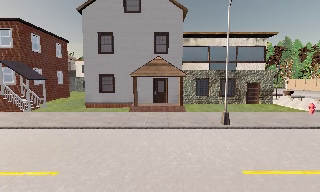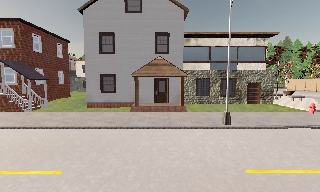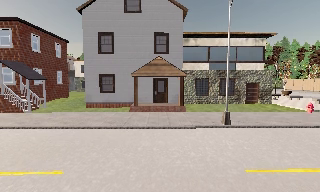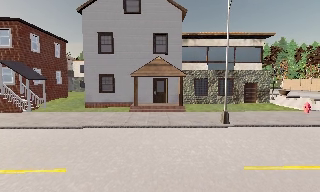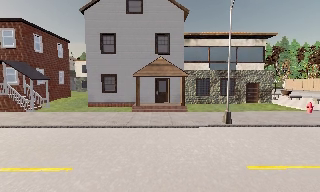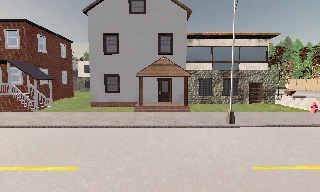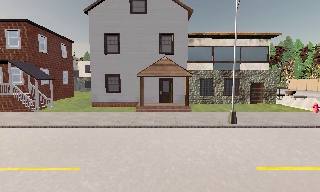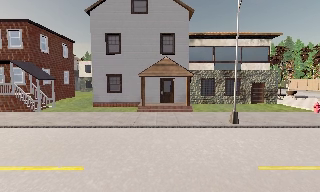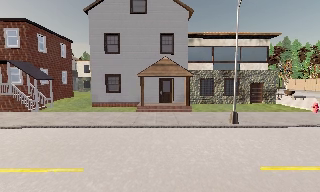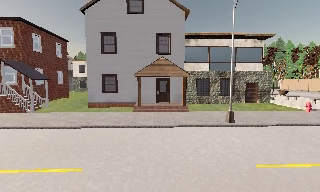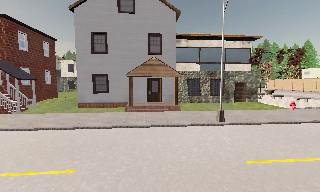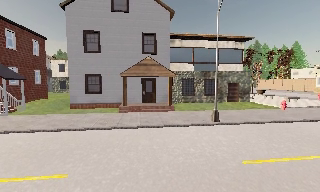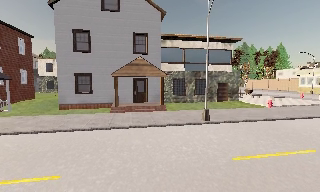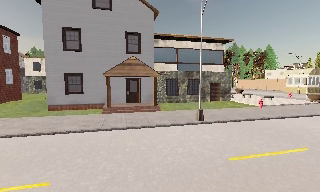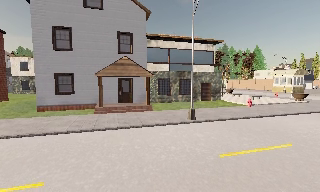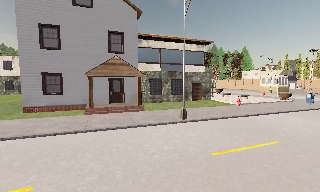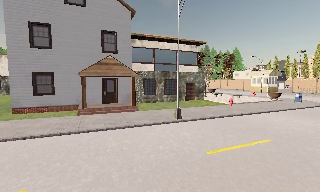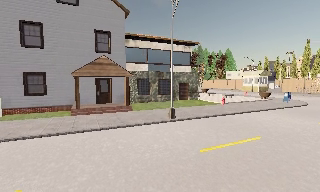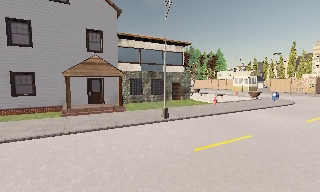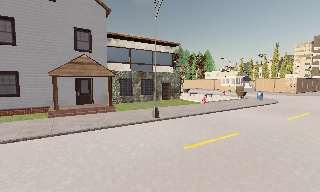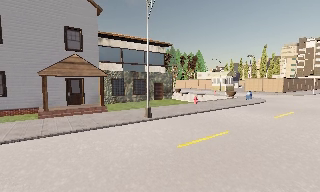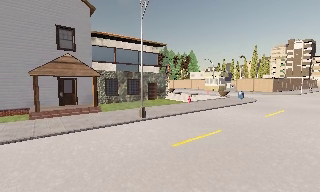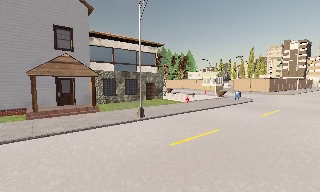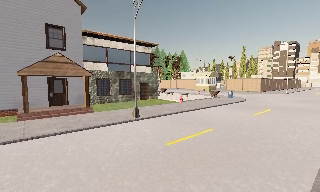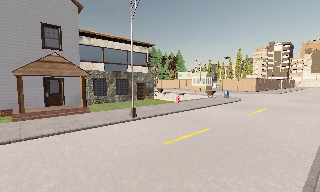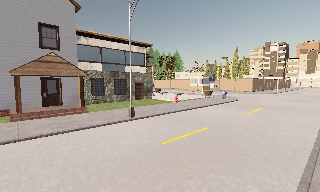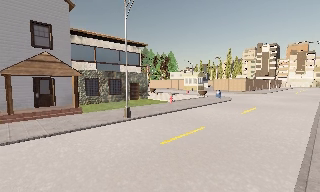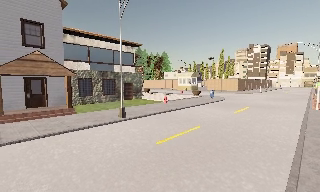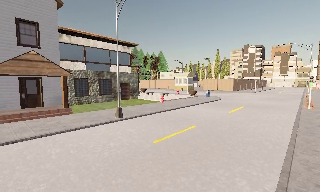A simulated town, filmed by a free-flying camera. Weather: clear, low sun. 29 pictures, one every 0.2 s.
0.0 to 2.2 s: The camera travels to its left, about 1 m.
2.2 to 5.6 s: The camera swings to its right by about 40 degrees, and the scene slides to the left. It travels to its left and backward, about 1.5 m.
The film runs backward here.
